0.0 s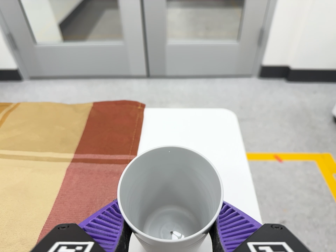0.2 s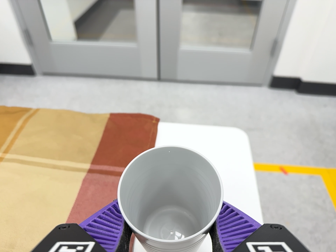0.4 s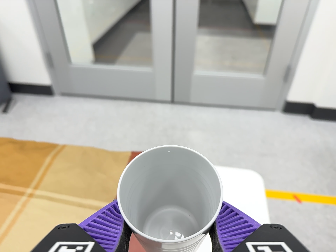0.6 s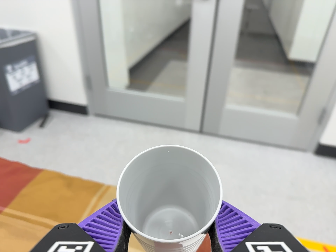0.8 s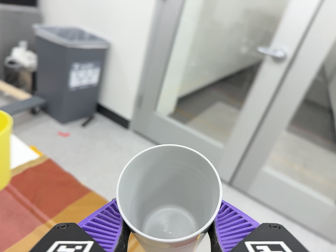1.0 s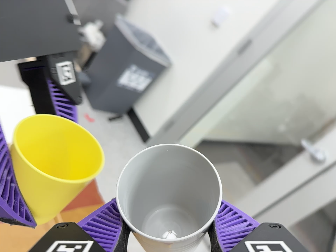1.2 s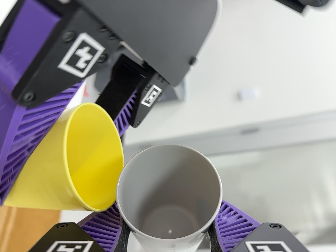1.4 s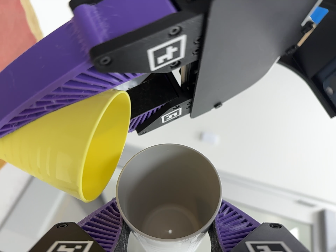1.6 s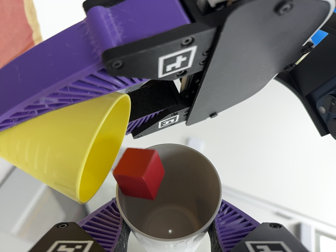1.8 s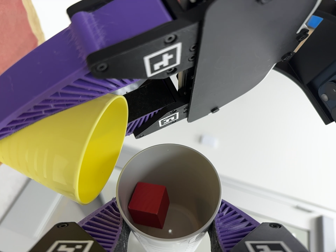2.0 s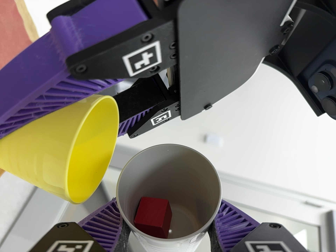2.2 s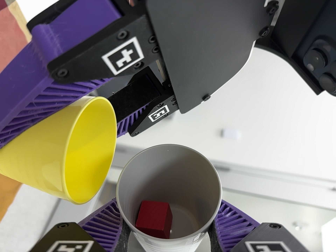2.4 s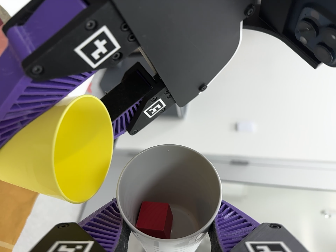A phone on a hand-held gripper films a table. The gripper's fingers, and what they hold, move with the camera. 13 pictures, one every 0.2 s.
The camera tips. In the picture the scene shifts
downward.
0.0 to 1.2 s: The camera pans to its left by about 15 degrees. It travels to its left and toward the top of its view, about 38 cm, so close, fixed things drift to the right. Its aim tips toward the top of its view by about 25 degrees, and the scene shifts downward. It rolls about its line of sight by about 95 degrees, and the scene rotates clockwise.
1.2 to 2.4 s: The camera rolls about its line of sight by about 15 degrees, and the scene rotates clockwise.
The film runs backward here.
